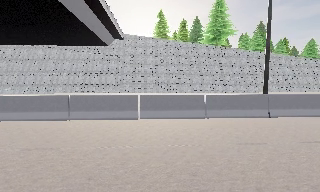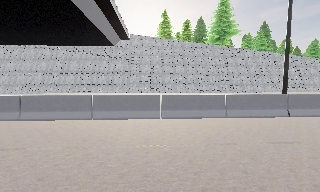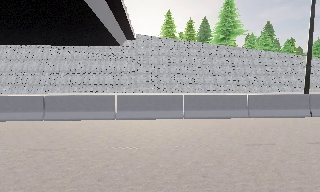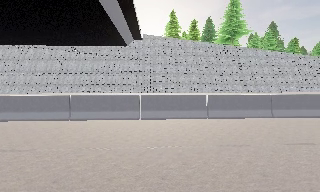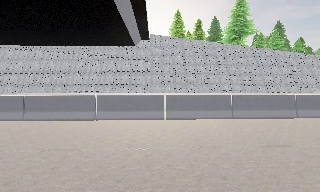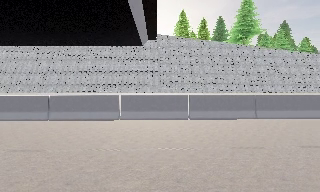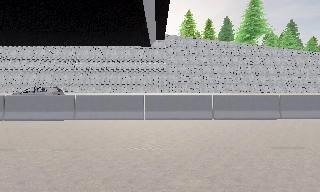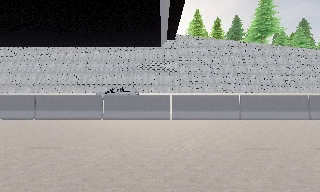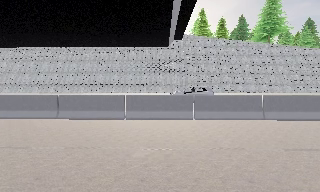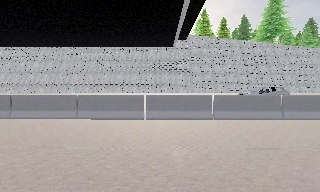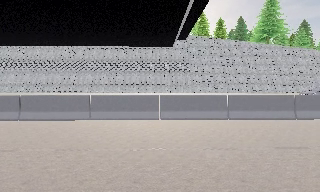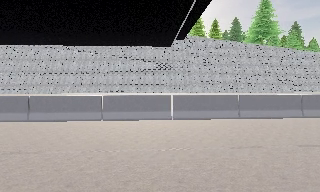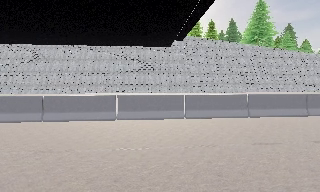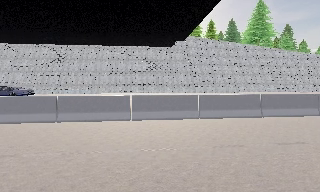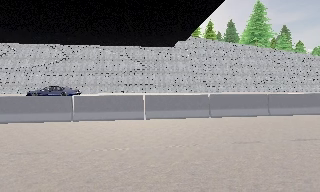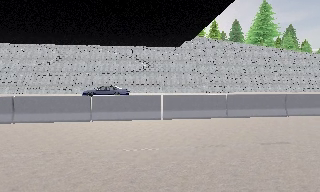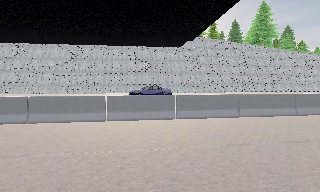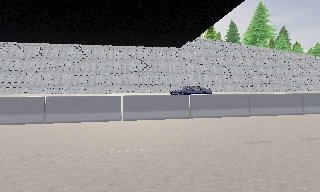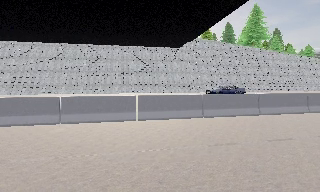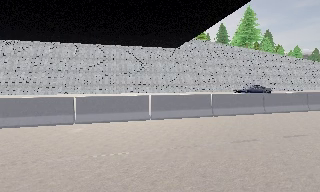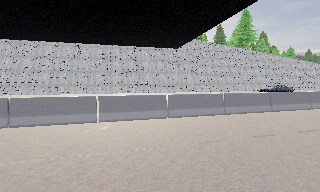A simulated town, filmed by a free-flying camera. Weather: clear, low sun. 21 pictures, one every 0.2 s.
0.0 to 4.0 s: The camera pans to its right, which is clockwise from overhead, by about 10 degrees. It travels to its left, about 20 m, so close, fixed things drift to the right.
The film runs backward here.
